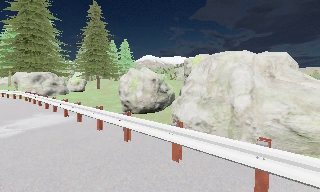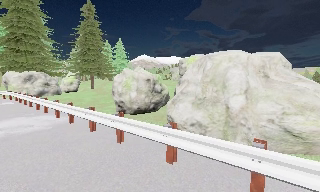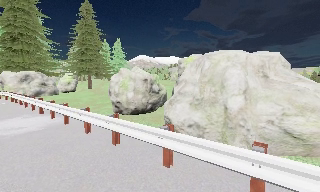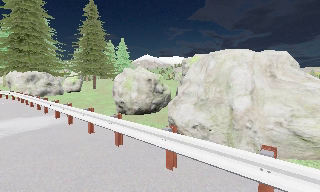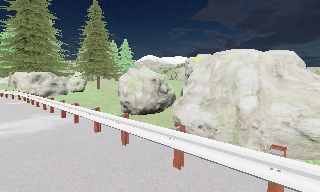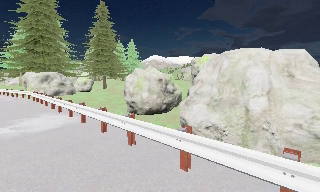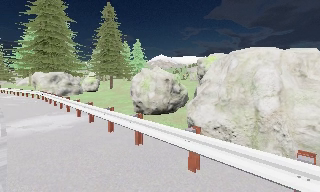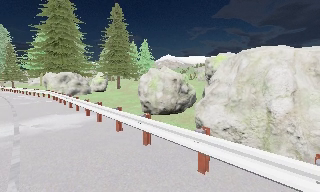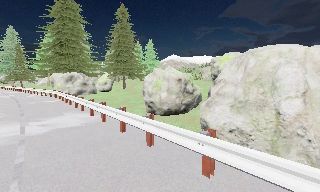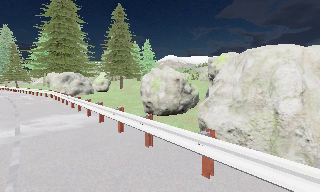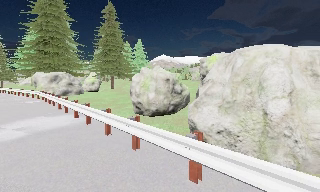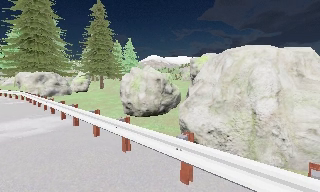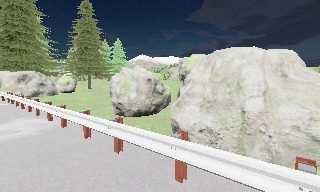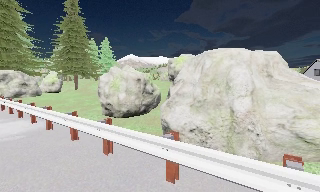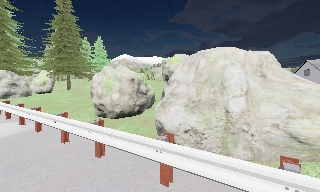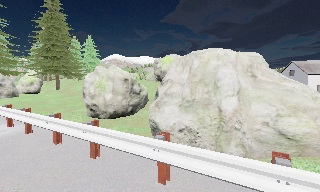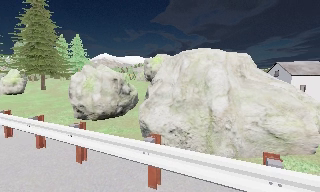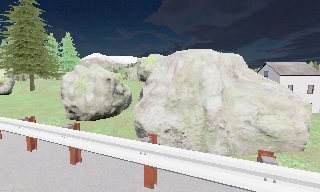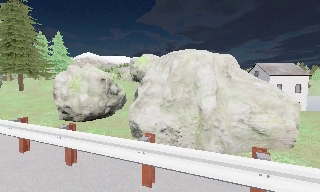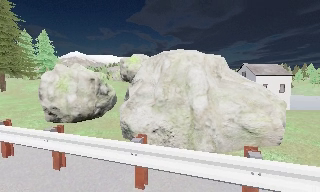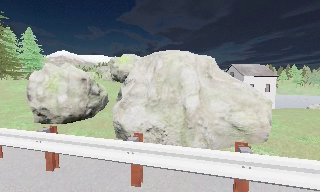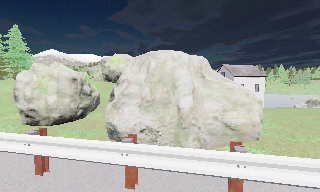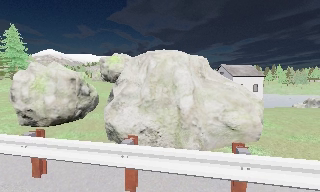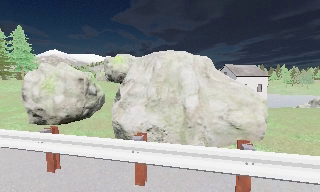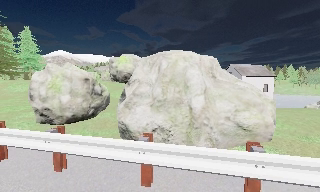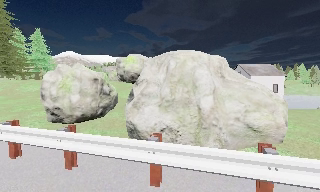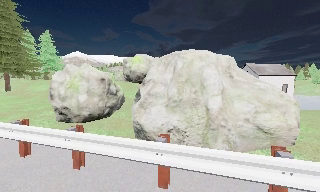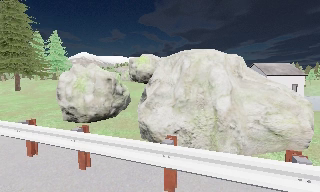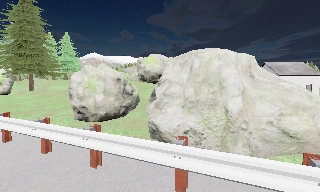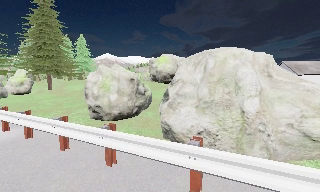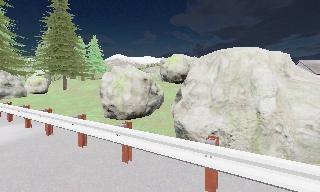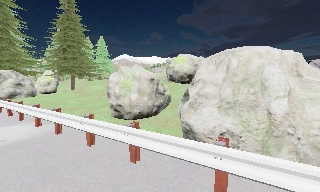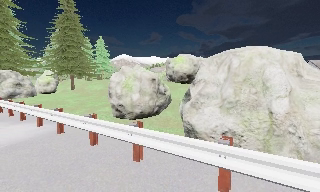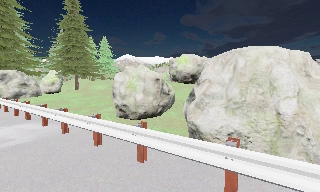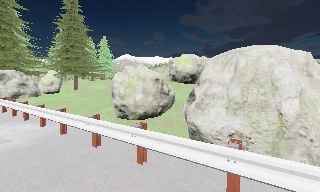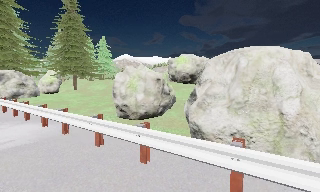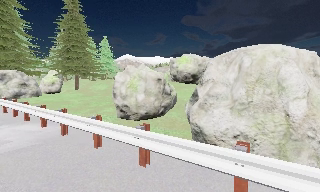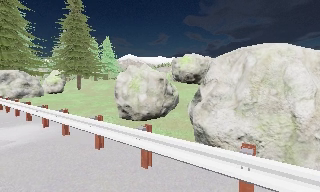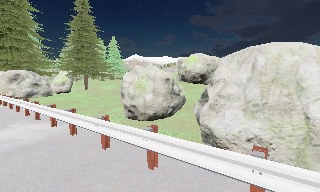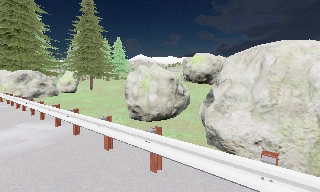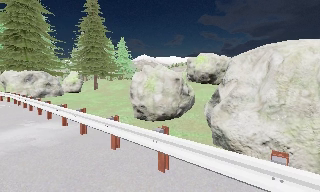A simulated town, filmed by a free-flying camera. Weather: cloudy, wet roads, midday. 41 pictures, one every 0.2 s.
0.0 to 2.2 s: The camera travels forward, about 0.5 m, so what stands in front looms larger.
2.2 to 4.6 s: The camera pans to its right, which is clockwise from overhead, by about 30 degrees. It travels to its left, about 0.5 m.
4.6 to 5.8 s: The scene slides to the right, as the camera pans about 15 degrees to its left.
5.8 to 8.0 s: The camera pans to its left, which is counterclockwise from overhead, by about 10 degrees.
The film runs forward here.
